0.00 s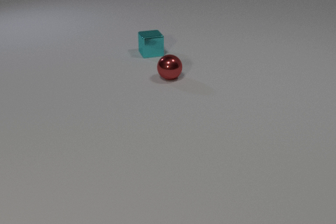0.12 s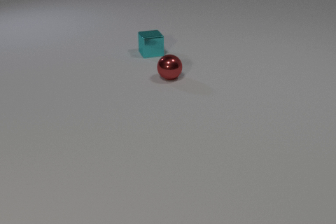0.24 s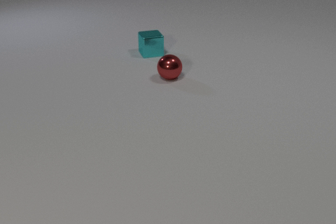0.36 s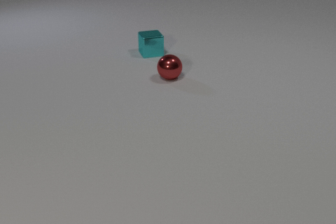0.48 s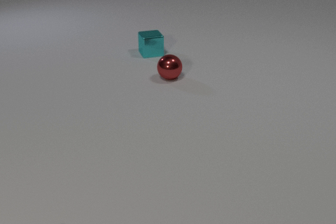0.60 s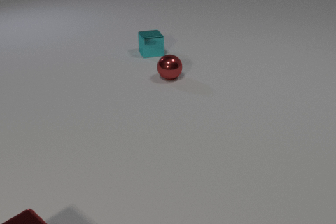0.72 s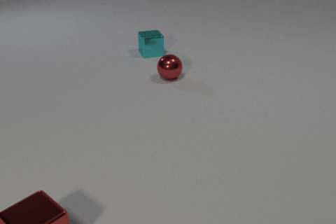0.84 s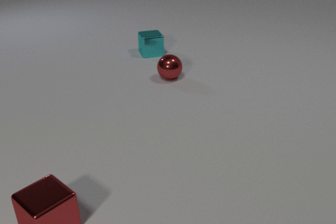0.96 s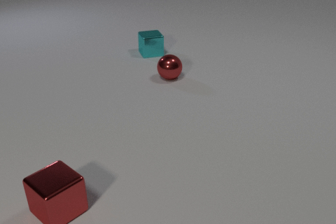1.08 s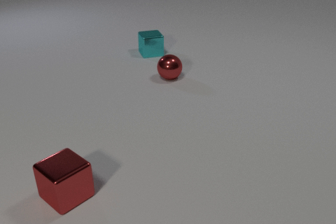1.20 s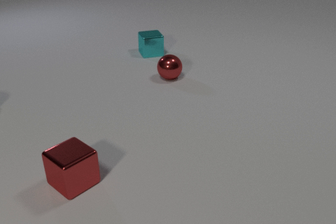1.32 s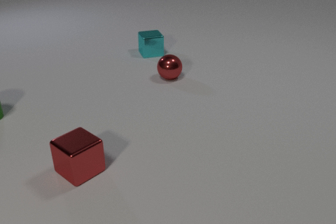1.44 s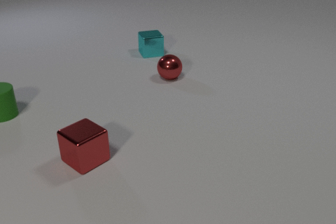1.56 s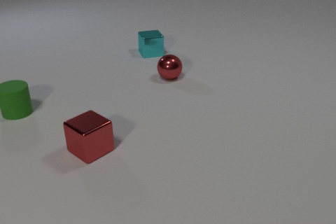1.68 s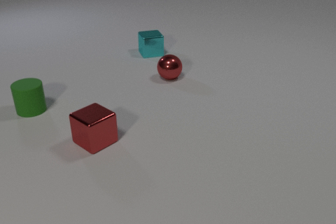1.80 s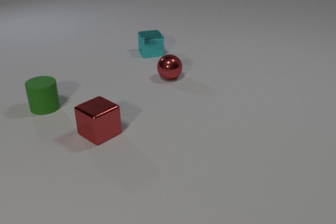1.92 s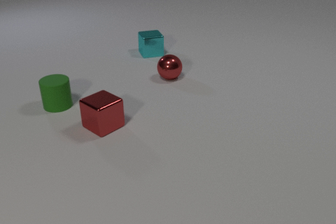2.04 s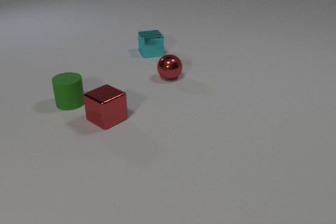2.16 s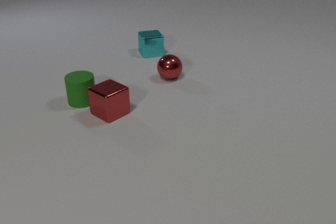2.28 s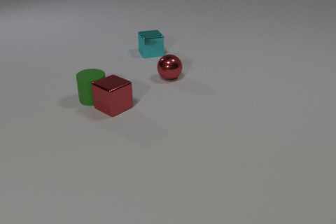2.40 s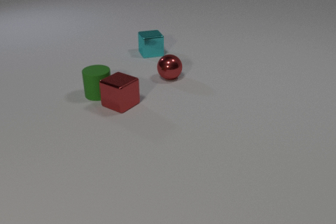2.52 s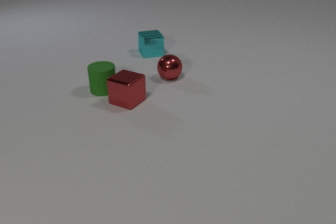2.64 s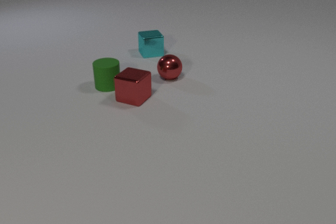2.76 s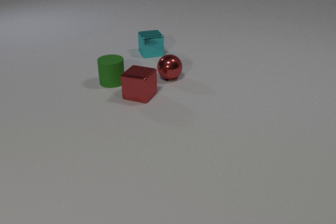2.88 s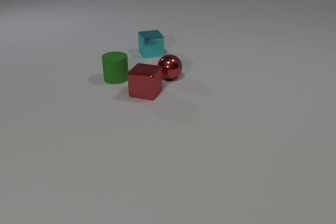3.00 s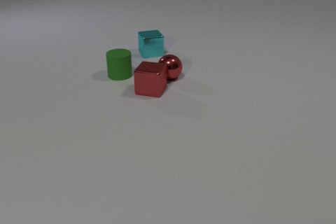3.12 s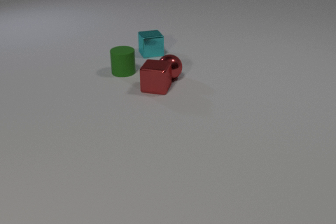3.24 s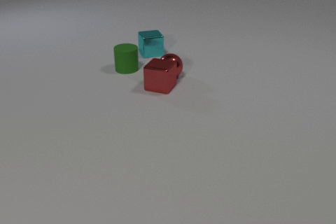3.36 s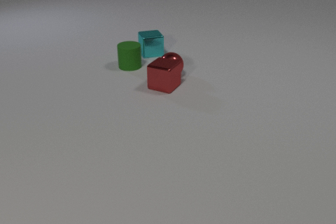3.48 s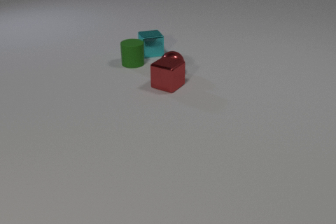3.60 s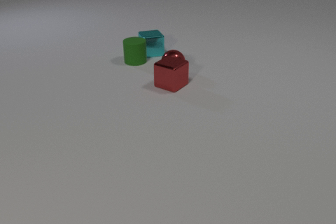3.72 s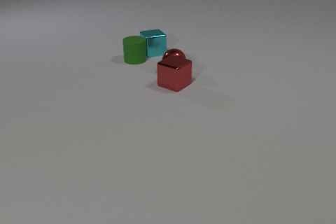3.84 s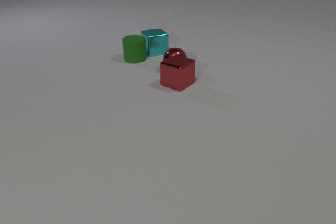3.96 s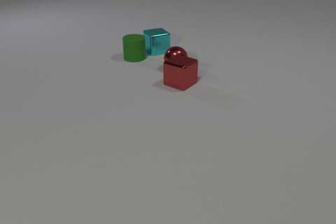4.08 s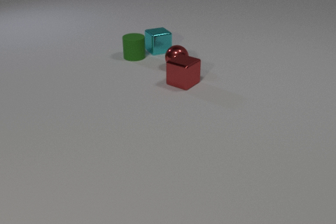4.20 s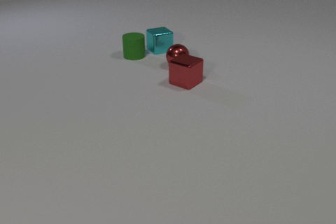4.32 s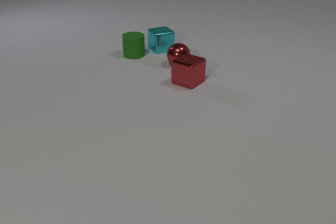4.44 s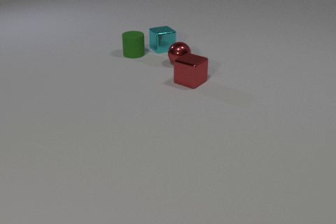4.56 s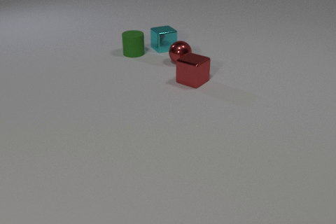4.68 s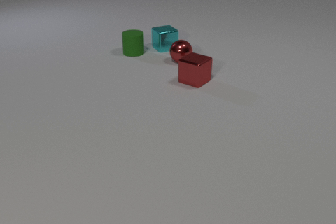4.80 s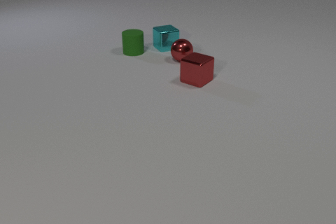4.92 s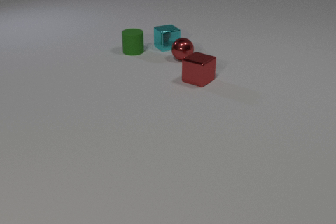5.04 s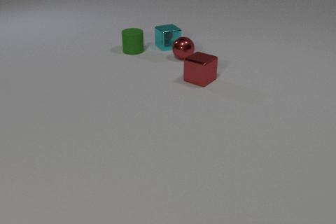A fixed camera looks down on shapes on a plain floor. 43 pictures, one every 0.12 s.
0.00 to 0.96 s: The red metal cube comes in at the bottom edge, slides away from the camera and to the right.
0.96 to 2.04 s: The red metal cube slides away from the camera. The green rubber cylinder comes in at the left edge, slides to the right.
2.04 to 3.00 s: The red metal cube slides away from the camera and to the right, spins counterclockwise seen from above by about 30 degrees, its near face sliding to the right. The green rubber cylinder slides away from the camera and to the right. The red metal cube and the green rubber cylinder collide.
3.00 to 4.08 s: The red metal cube slides to the right and away from the camera, spins so that its near face slides to the left, clockwise seen from above. The green rubber cylinder slides away from the camera. The red metal sphere rolls away from the camera. The cyan metal cube slides away from the camera and to the right. The red metal cube and the red metal sphere collide. The green rubber cylinder and the cyan metal cube collide.
4.08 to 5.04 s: The red metal cube slides to the right and away from the camera. The green rubber cylinder slides away from the camera. The red metal sphere rolls away from the camera. The cyan metal cube slides away from the camera and to the right.
How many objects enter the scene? 2.
What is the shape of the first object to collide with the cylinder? cube.
What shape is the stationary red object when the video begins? sphere.
